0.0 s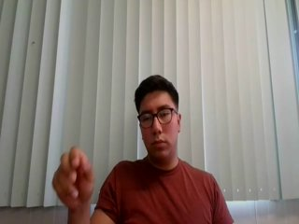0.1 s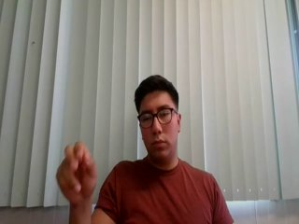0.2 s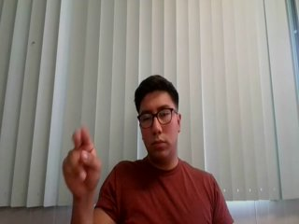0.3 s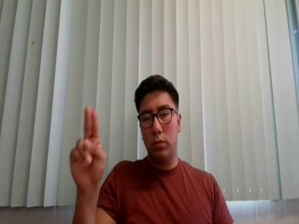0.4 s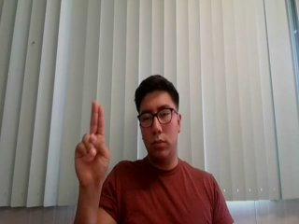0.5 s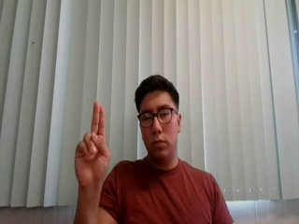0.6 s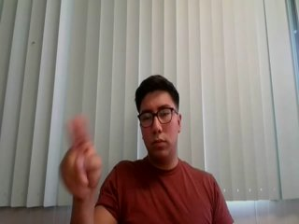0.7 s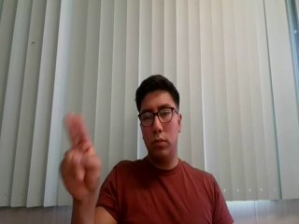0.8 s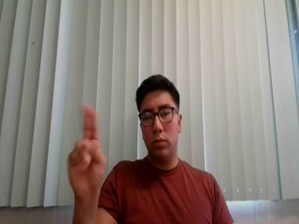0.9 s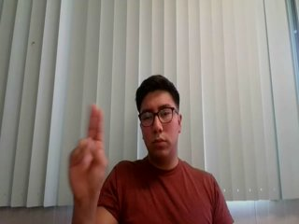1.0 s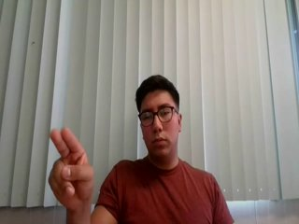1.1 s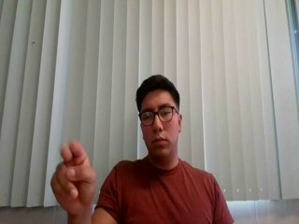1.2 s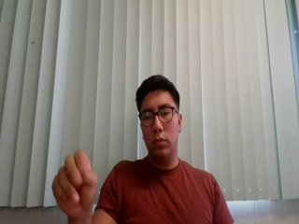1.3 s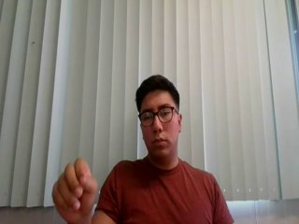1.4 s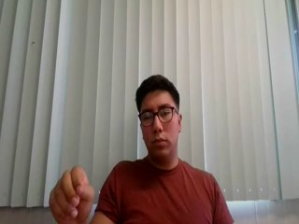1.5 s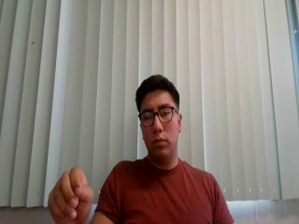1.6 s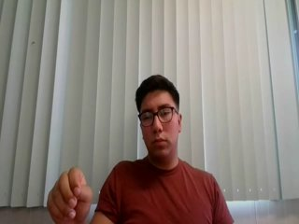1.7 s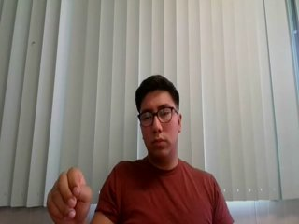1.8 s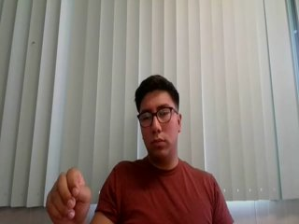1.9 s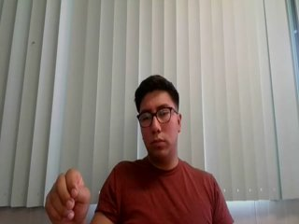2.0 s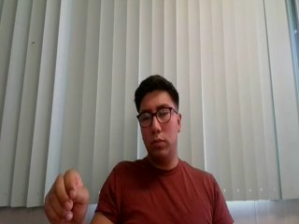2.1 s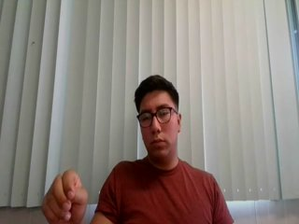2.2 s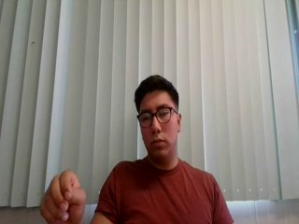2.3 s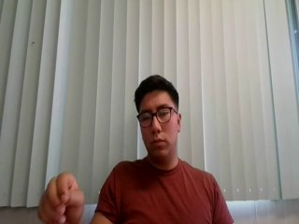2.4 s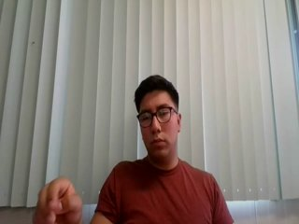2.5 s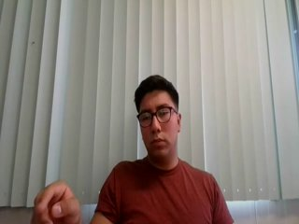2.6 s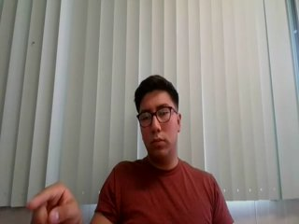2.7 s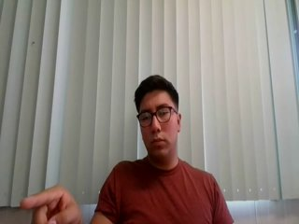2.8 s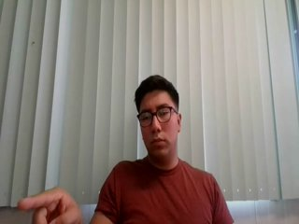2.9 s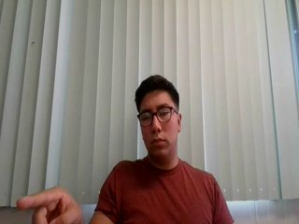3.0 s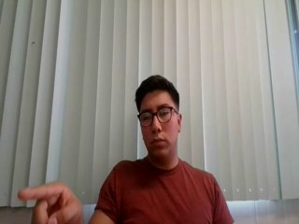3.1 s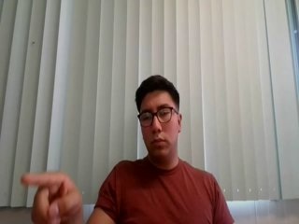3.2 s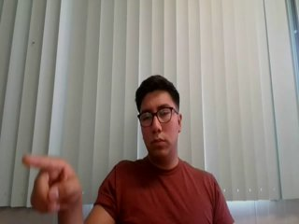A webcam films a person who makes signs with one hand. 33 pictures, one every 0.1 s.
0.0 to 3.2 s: Double click with two fingers.
